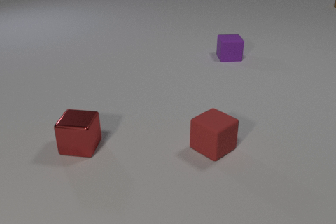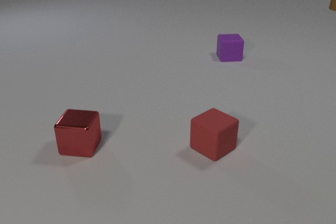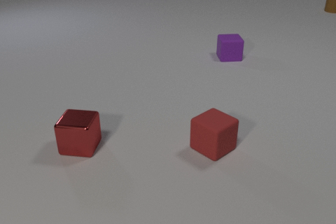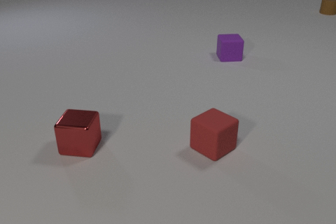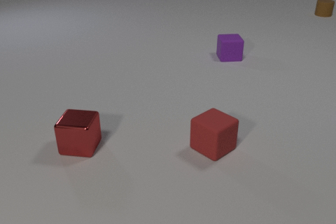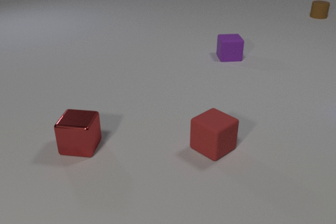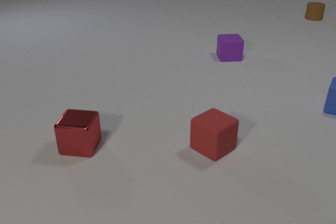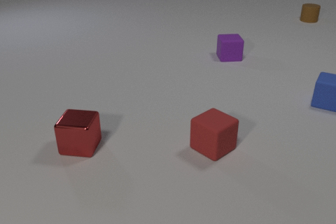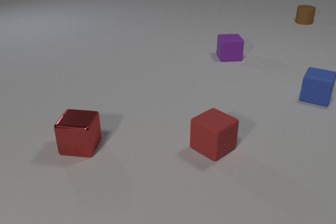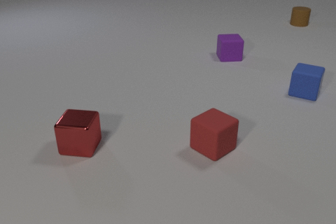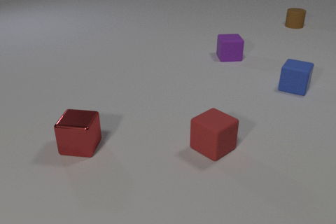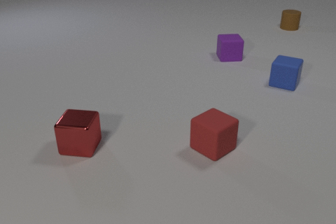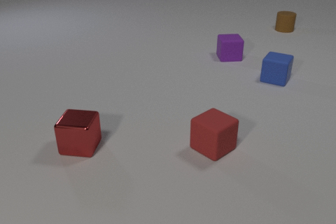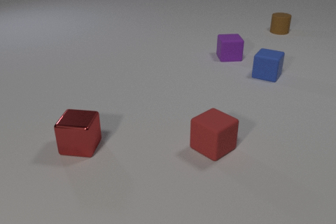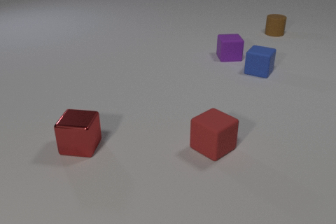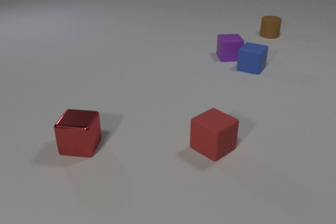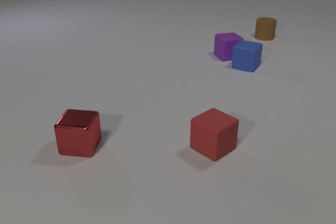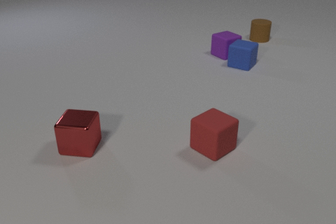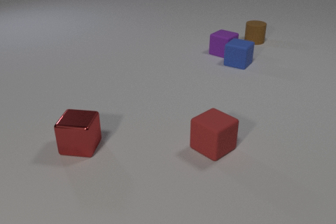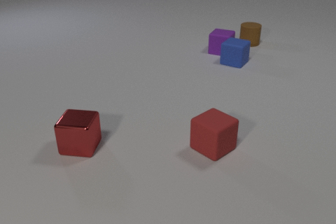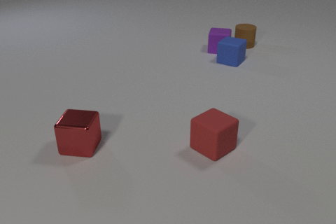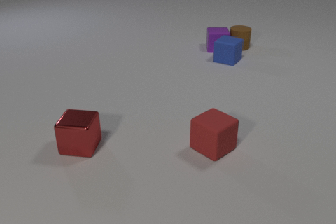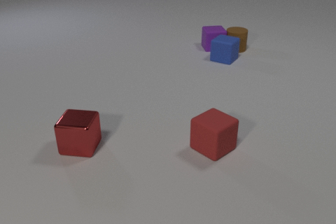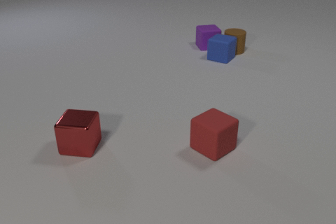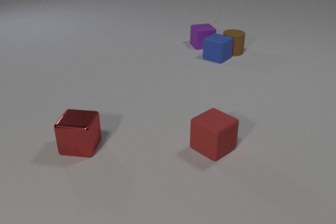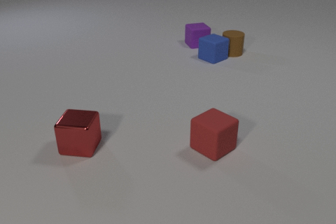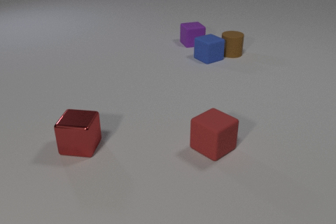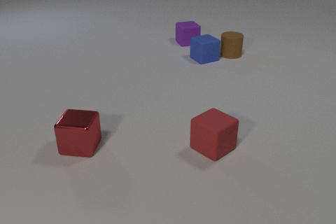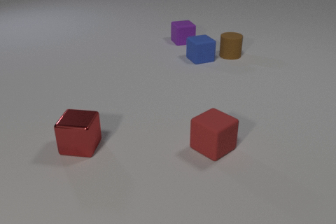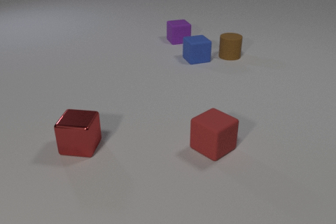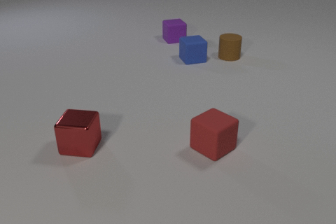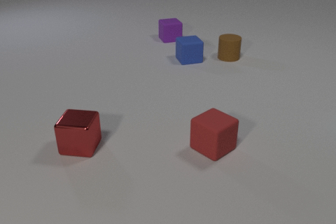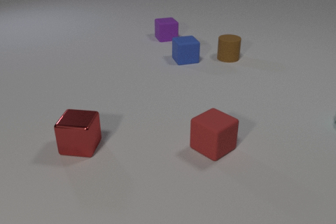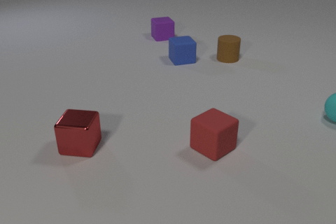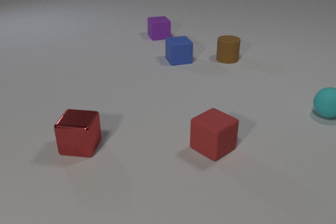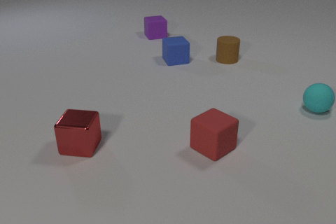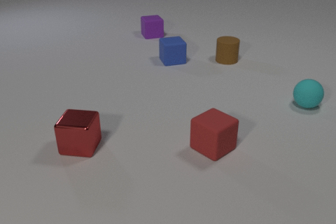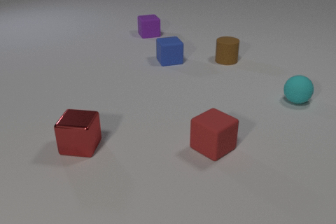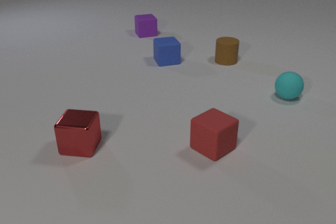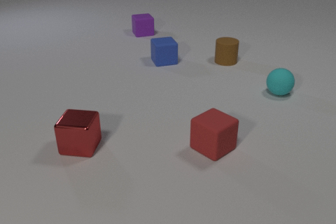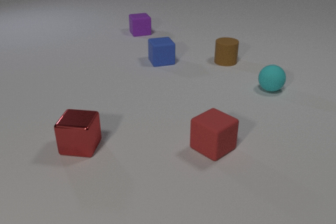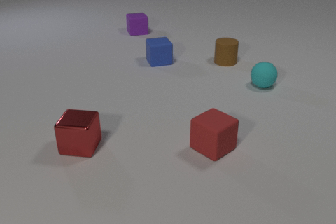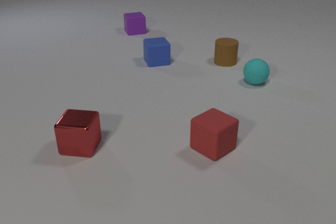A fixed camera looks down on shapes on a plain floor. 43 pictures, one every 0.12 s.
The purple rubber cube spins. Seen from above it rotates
counterclockwise.
The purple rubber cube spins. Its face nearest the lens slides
to the right.
0.00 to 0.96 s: The blue rubber cube comes in at the right edge, slides to the left and away from the camera. The brown rubber cylinder slides toward the camera and to the left.
0.96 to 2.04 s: The blue rubber cube slides to the left and away from the camera. The purple rubber cube slides away from the camera, spins so that its near face slides to the right, counterclockwise seen from above. The brown rubber cylinder slides toward the camera and to the left. The blue rubber cube and the purple rubber cube collide.
2.04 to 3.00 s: The blue rubber cube slides to the left and away from the camera. The purple rubber cube slides to the left and away from the camera, spins so that its near face slides to the right, counterclockwise seen from above. The brown rubber cylinder slides toward the camera and to the left. The purple rubber cube and the brown rubber cylinder collide. The blue rubber cube and the brown rubber cylinder collide.
3.00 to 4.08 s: The blue rubber cube slides to the left, spins clockwise seen from above by about 30 degrees, its near face sliding to the left. The purple rubber cube slides to the left and away from the camera. The brown rubber cylinder slides toward the camera. The cyan rubber sphere comes in at the right edge, rolls to the left and away from the camera.
4.08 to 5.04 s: The blue rubber cube slides to the left. The purple rubber cube slides to the left and away from the camera. The brown rubber cylinder slides toward the camera. The cyan rubber sphere rolls to the left and away from the camera.
What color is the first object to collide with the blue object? purple.
How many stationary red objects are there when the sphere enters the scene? 2.
How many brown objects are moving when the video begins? 1.
